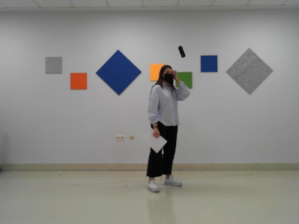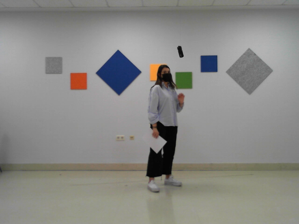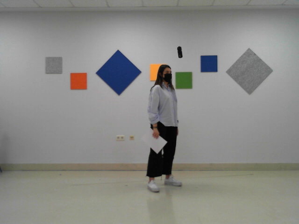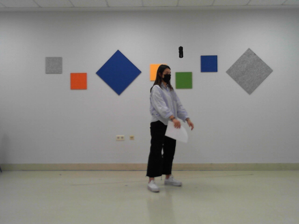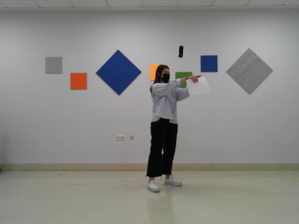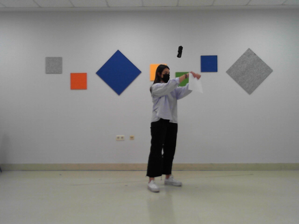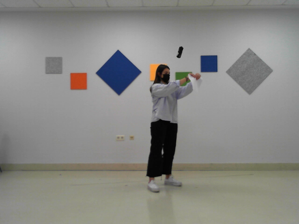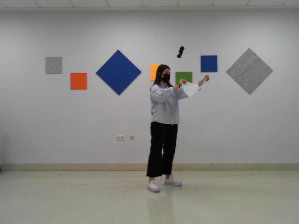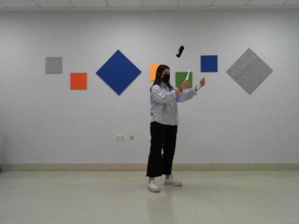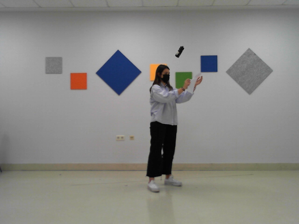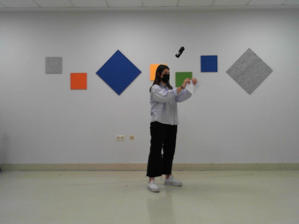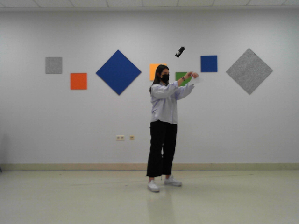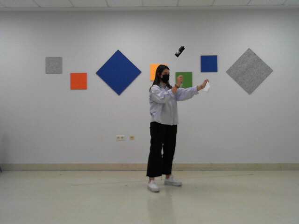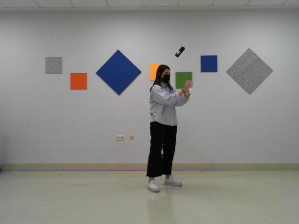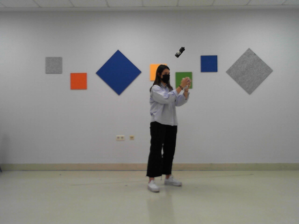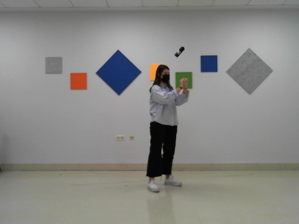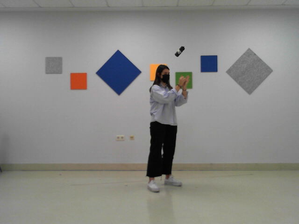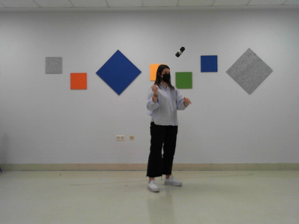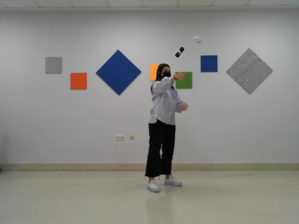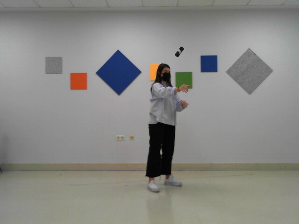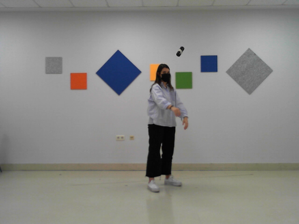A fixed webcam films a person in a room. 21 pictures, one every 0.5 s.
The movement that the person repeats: Tear a paper in 4 pieces, make a ball and throw it.
